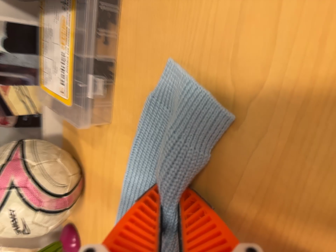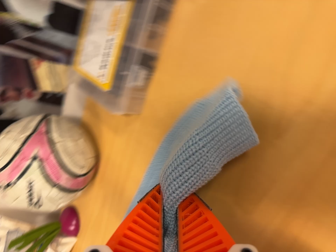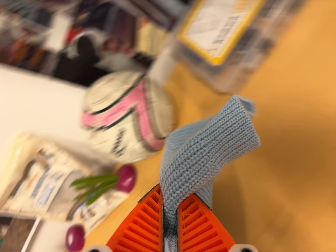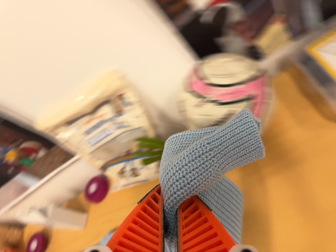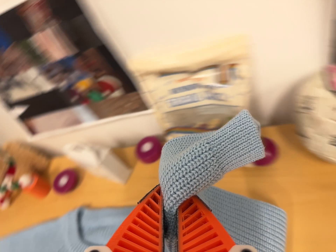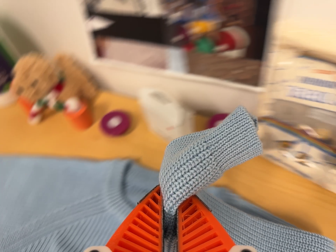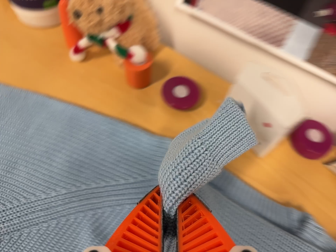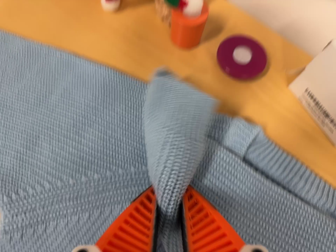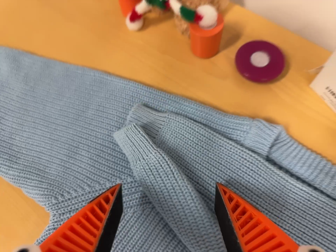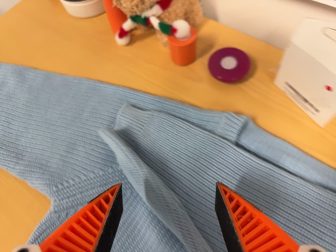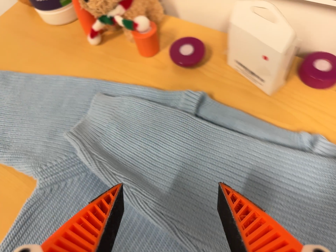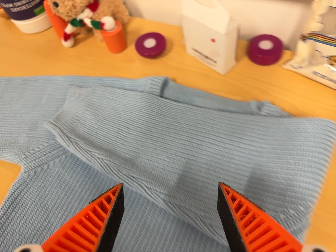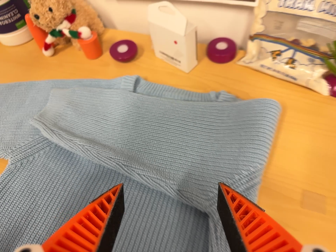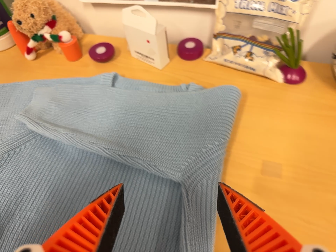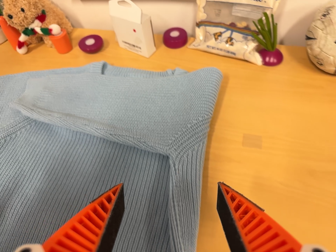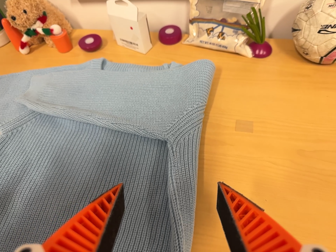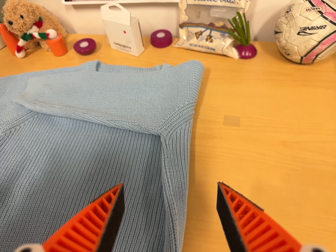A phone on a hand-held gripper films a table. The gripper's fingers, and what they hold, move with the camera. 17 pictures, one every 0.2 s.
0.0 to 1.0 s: The camera travels to its left, about 50 cm, so close, fixed things drift to the right. Its aim tips toward the bottom of its view by about 15 degrees, and the scene shifts upward. It rolls about its line of sight by about 100 degrees, and the scene rotates clockwise.
1.0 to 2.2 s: The camera travels toward the bottom of its view, about 10 cm, so close, fixed things drift upward.
2.2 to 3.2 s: The camera swings to its right by about 10 degrees, and the scene slides to the left. It travels backward and toward the bottom of its view, about 22 cm, so what stands in front gets smaller. Its aim tips toward the top of its view by about 10 degrees. It rolls about its line of sight by about 10 degrees, and the scene rotates counterclockwise.
The film runs forward here.
